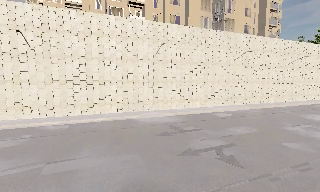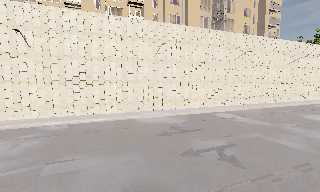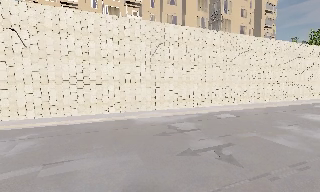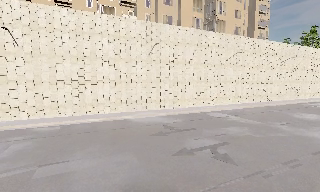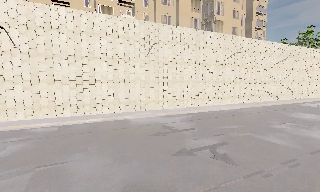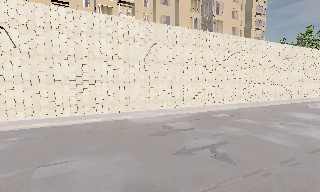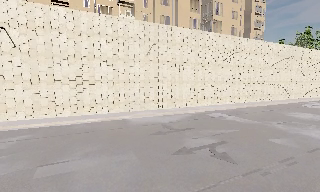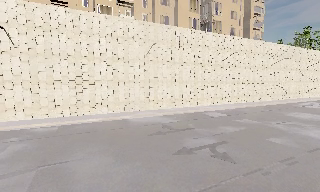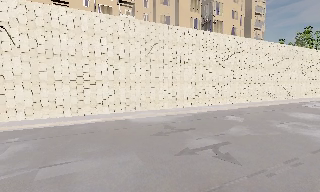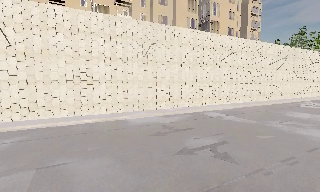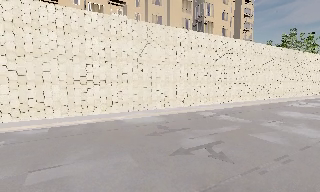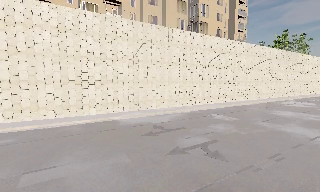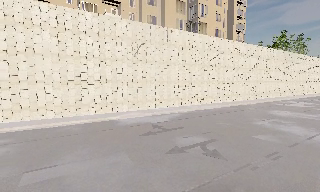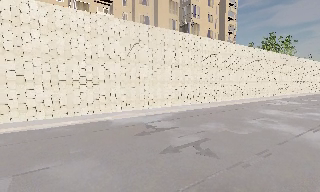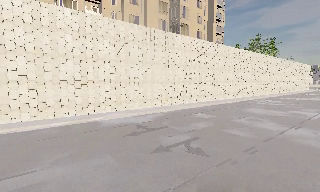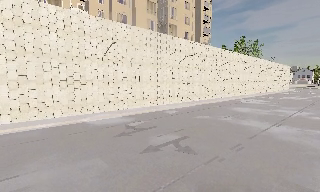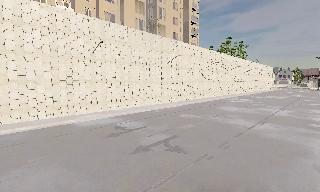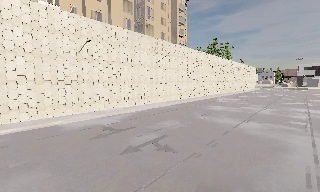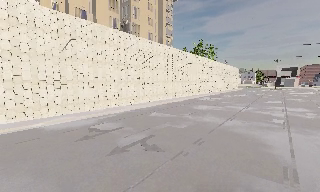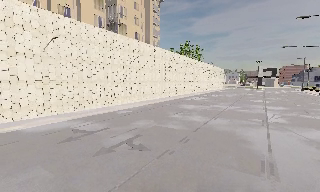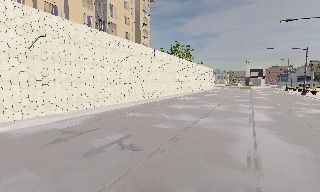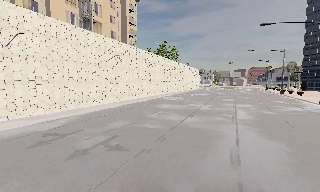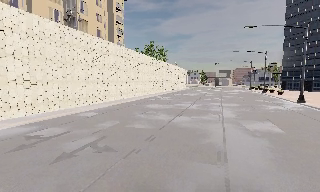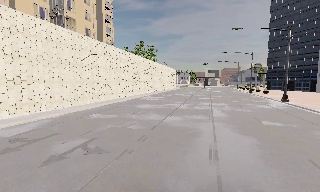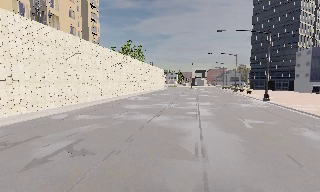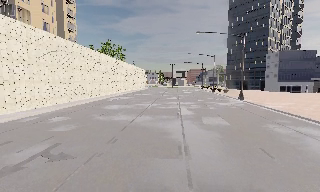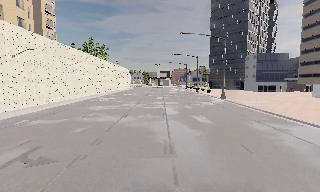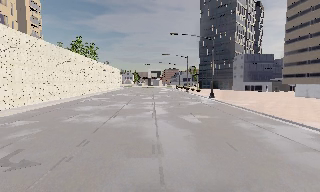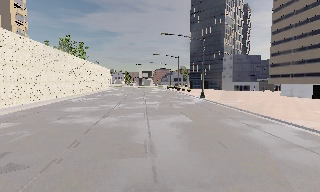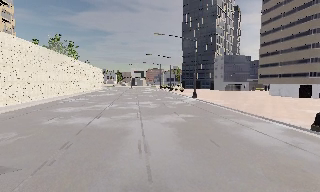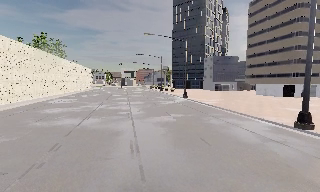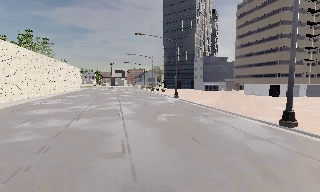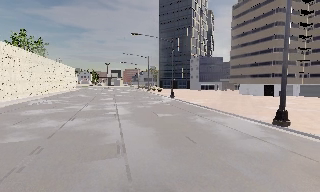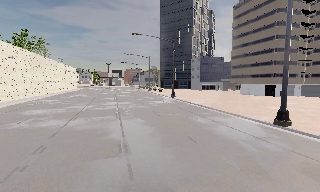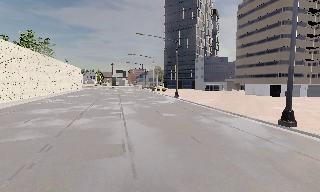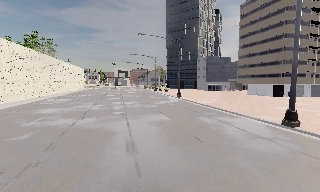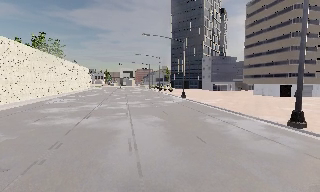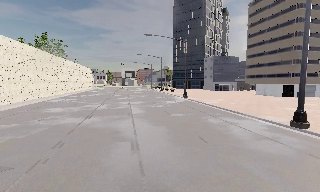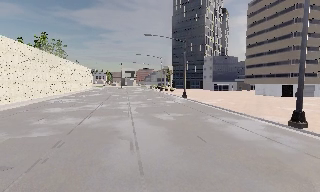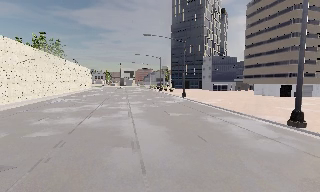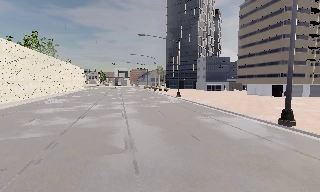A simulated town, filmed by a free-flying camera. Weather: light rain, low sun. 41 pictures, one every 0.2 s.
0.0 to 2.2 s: The camera travels to its left, about 0.5 m.
2.2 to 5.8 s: The scene slides to the left, as the camera pans about 70 degrees to its right. It travels backward, about 1 m.
5.8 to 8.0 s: The camera shifts only a little, or ends up much as it began.
The film runs backward here.
